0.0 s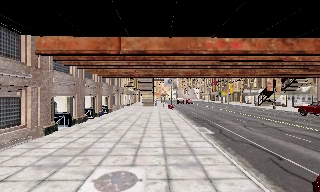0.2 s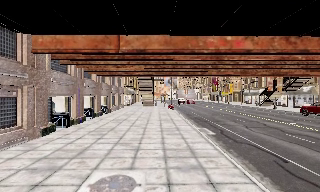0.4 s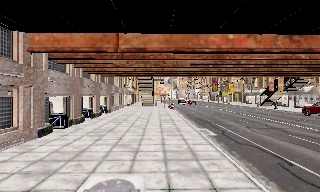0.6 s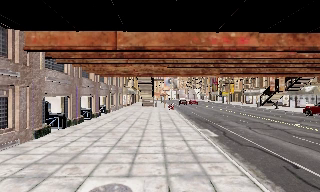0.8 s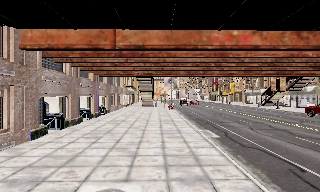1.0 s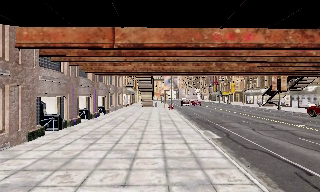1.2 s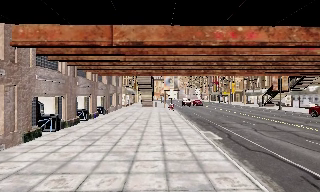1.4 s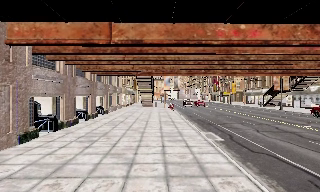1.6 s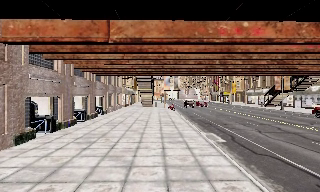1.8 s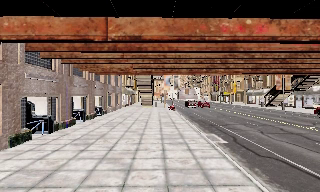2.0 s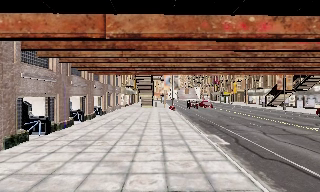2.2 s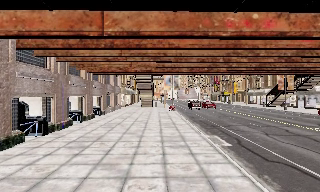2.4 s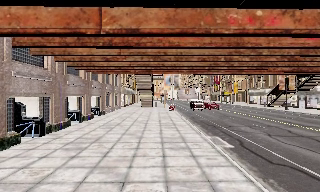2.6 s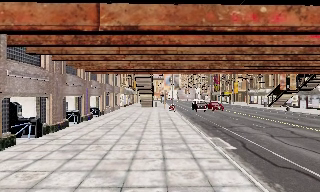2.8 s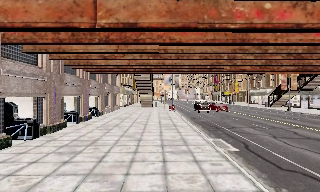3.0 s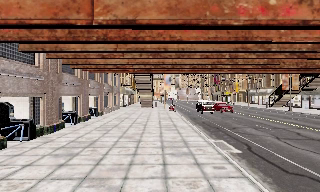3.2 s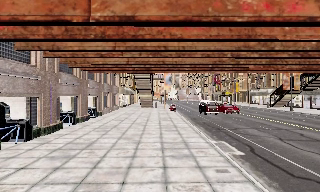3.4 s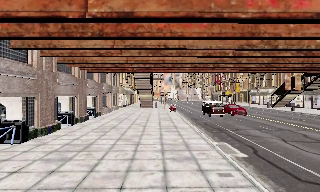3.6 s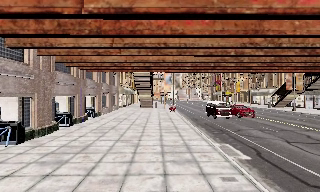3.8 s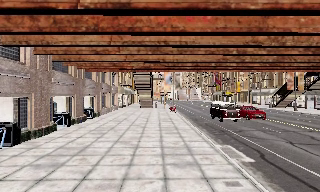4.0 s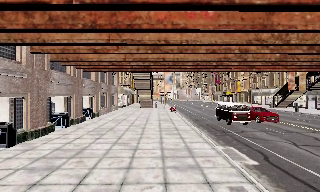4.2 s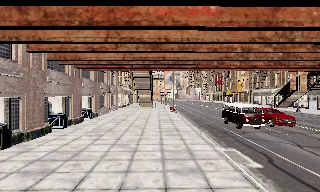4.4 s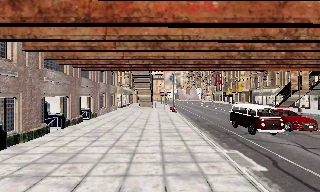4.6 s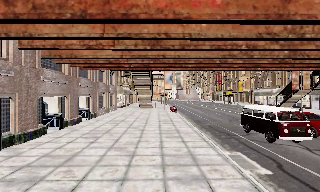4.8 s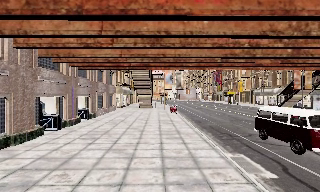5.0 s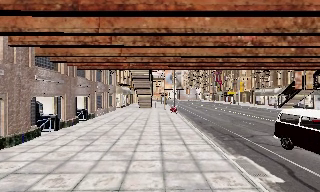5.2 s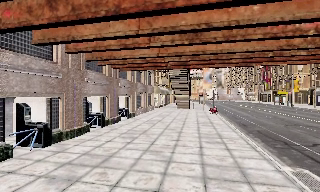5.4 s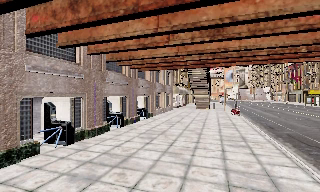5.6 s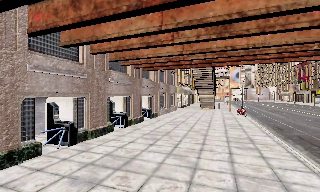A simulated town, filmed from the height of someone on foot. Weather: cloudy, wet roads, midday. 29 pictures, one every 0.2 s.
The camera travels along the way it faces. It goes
forward.
0.0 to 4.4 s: The camera travels forward, about 6 m, so what stands in front looms larger.
4.4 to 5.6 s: The scene slides to the right, as the camera pans about 20 degrees to its left. It travels forward, about 1.5 m, so what stands in front looms larger.
The film runs forward here.
